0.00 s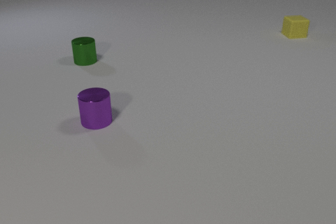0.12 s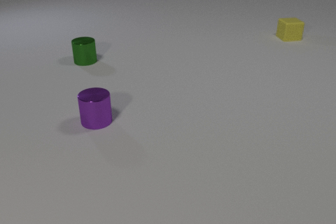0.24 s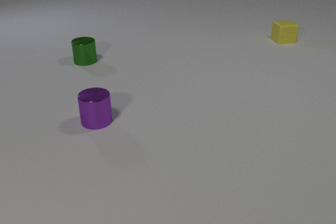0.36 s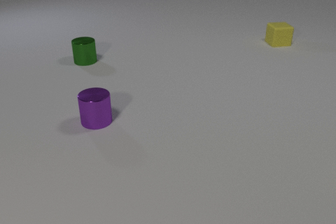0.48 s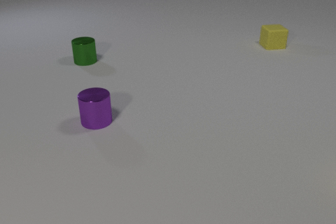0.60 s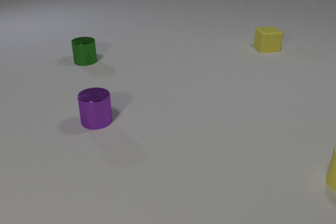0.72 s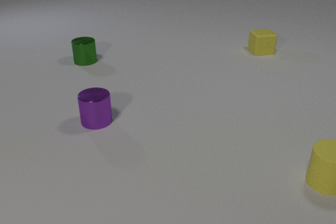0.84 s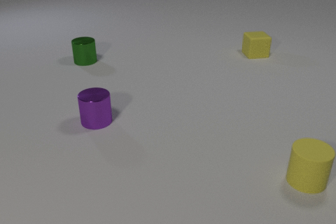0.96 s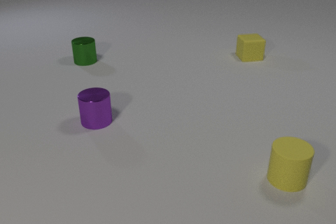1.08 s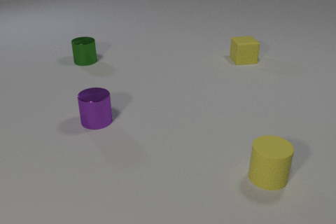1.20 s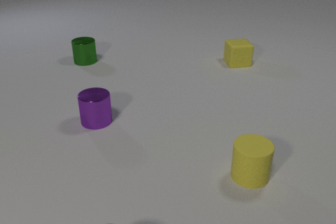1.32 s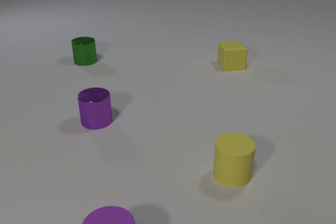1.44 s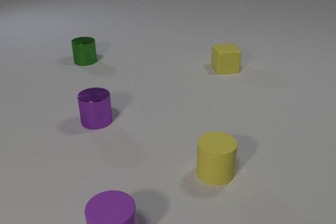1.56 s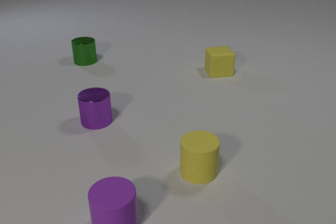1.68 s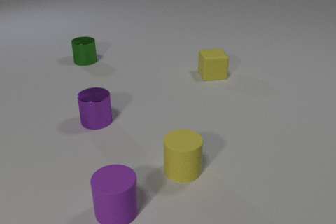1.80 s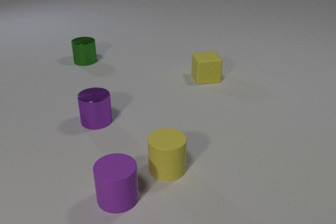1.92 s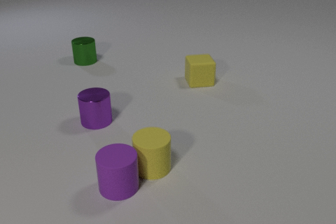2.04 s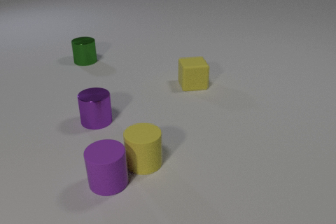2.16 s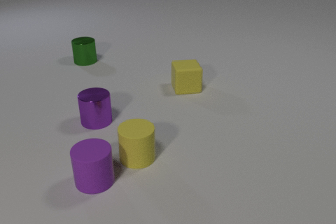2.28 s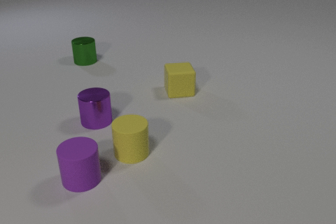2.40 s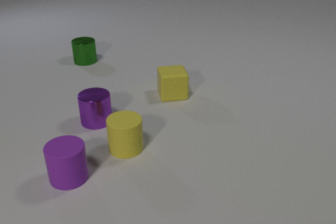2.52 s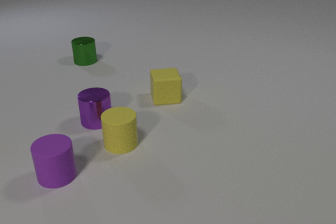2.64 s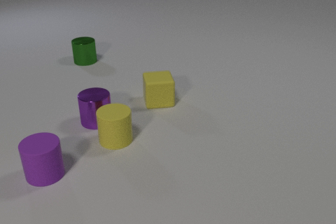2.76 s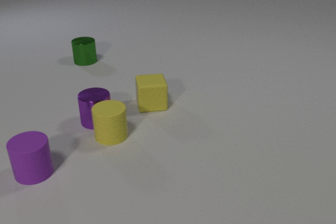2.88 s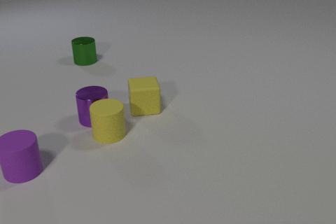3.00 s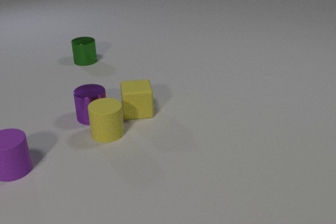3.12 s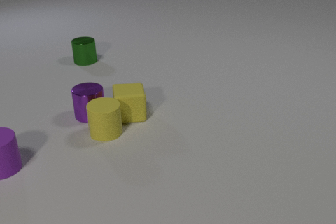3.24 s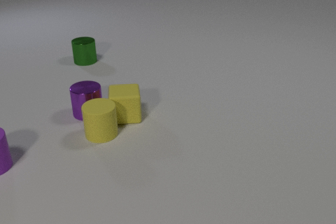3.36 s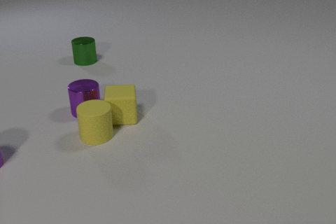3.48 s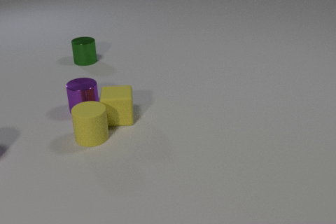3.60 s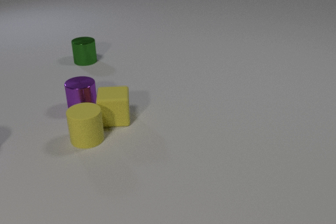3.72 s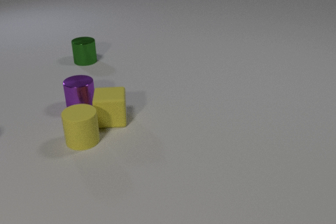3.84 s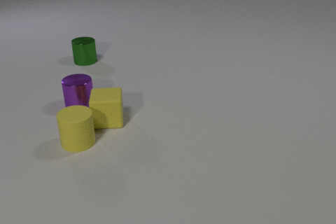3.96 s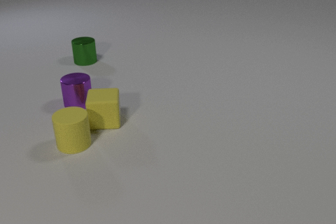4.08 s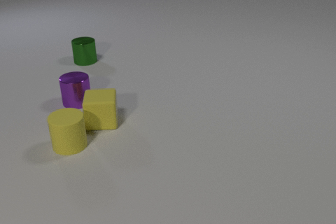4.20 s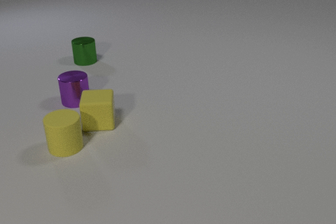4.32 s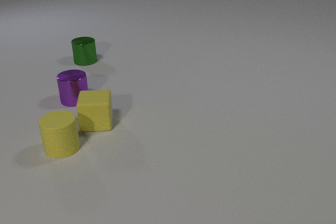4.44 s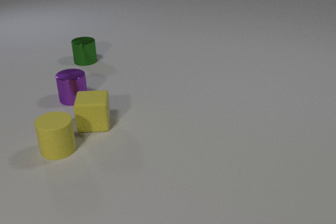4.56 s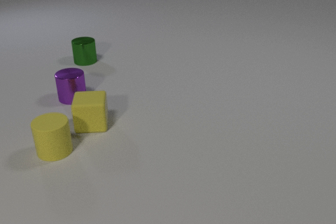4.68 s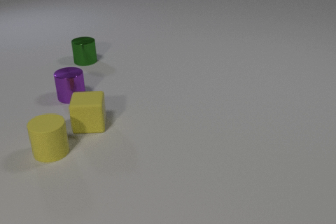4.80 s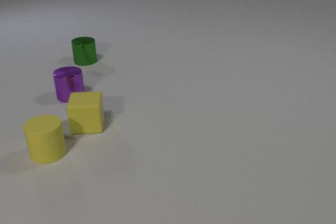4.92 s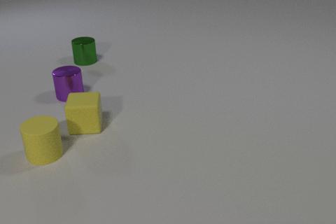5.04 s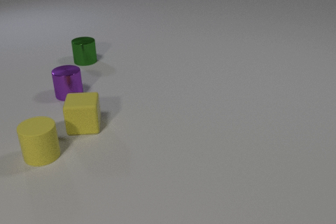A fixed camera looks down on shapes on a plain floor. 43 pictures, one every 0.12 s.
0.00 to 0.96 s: The yellow rubber cylinder comes in at the right edge, slides to the left. The yellow rubber cube slides toward the camera and to the left.
0.96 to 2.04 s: The yellow rubber cylinder slides to the left. The purple rubber cylinder comes in at the bottom edge, slides away from the camera. The yellow rubber cube slides toward the camera and to the left. The yellow rubber cylinder and the purple rubber cylinder collide.
2.04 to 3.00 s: The yellow rubber cylinder slides away from the camera and to the left. The purple rubber cylinder slides to the left and away from the camera. The purple metal cylinder slides away from the camera. The yellow rubber cube slides toward the camera and to the left. The yellow rubber cylinder and the purple metal cylinder collide.
3.00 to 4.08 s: The yellow rubber cylinder slides to the left. The purple rubber cylinder slides to the left and away from the camera, leaves at the left edge. The purple metal cylinder slides away from the camera and to the left. The yellow rubber cube slides to the left and toward the camera. The yellow rubber cylinder and the yellow rubber cube collide.
4.08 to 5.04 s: The yellow rubber cylinder slides to the left. The purple metal cylinder slides away from the camera. The yellow rubber cube slides to the left.
Are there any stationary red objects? no.
Are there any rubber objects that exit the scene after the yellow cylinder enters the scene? yes.
How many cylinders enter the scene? 2.
